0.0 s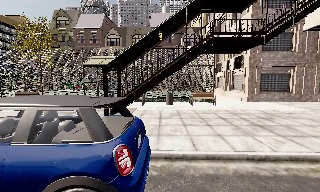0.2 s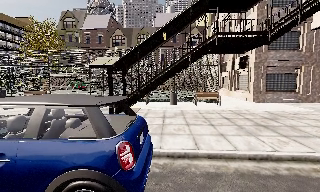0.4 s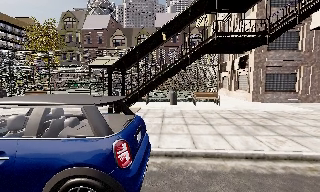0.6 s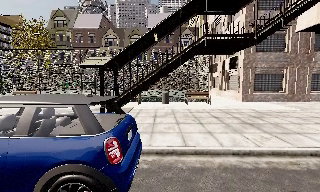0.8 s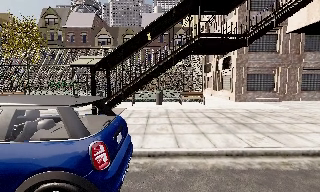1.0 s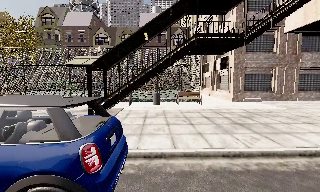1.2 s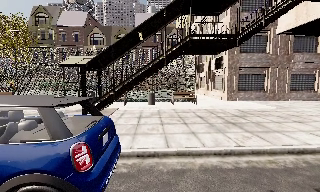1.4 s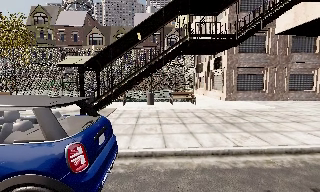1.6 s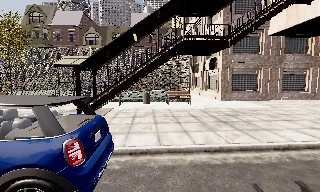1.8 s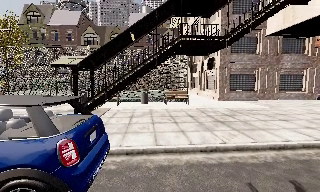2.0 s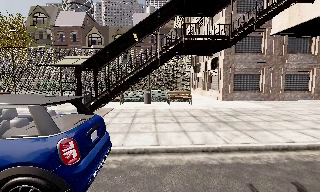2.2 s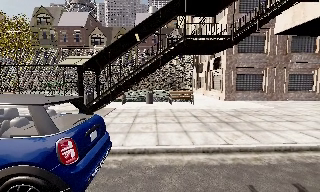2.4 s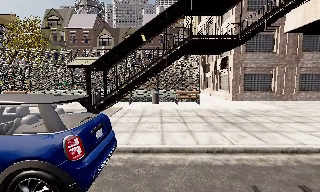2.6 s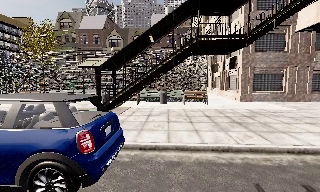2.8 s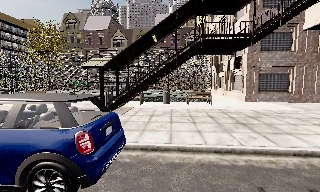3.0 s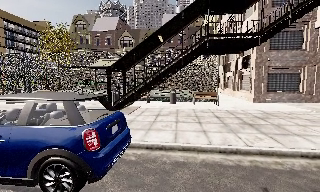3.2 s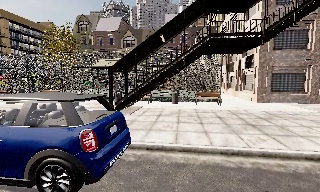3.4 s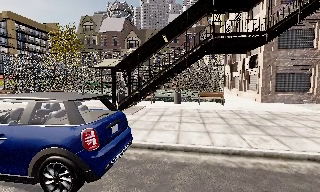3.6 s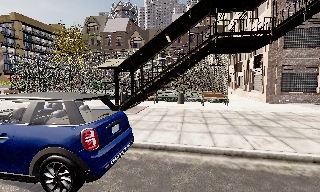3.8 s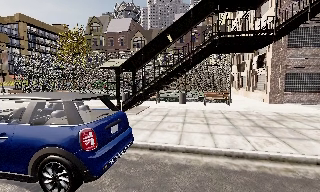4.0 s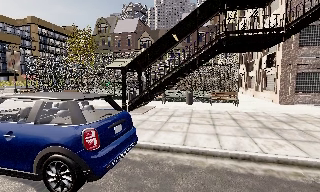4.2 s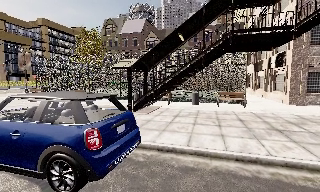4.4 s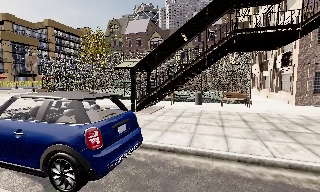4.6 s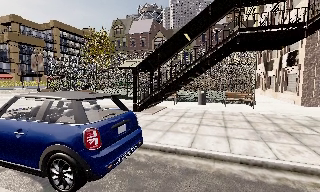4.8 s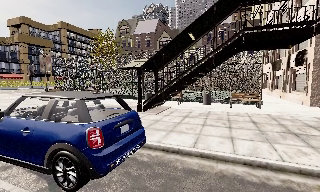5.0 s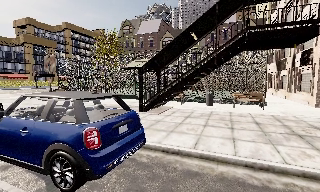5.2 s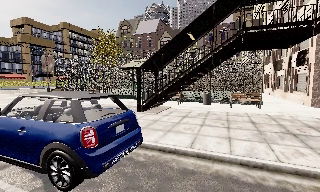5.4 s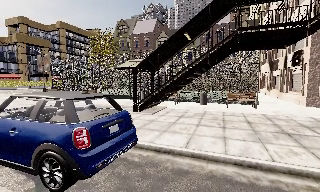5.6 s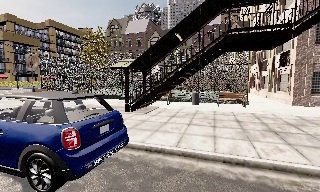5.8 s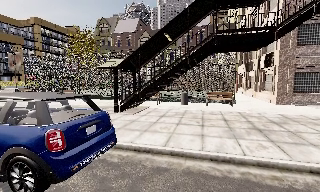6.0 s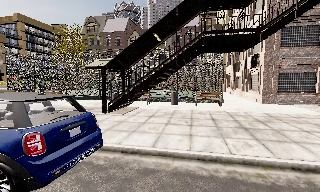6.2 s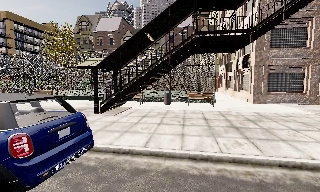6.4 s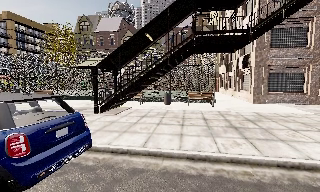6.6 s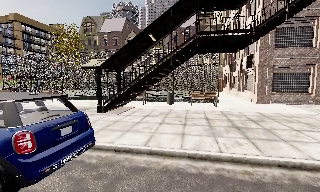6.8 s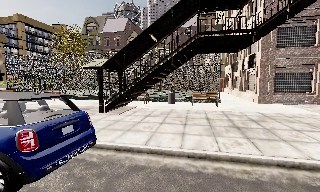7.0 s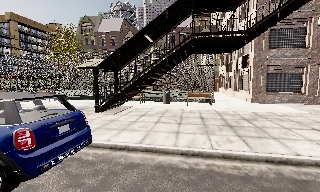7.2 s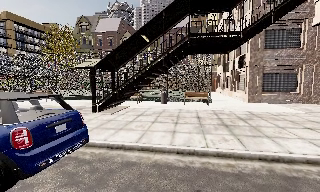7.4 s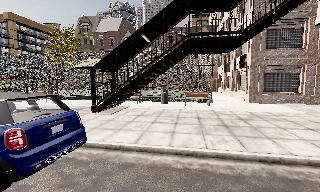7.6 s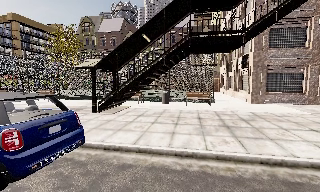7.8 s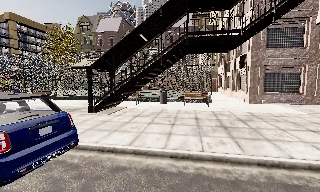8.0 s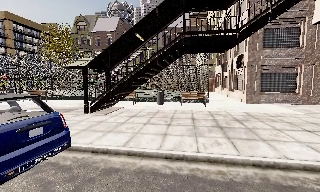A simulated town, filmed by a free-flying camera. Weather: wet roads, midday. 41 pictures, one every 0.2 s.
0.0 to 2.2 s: The camera travels to its right, about 1 m, so close, fixed things drift to the left.
2.2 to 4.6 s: The camera pans to its left, which is counterclockwise from overhead, by about 20 degrees. It travels to its right, about 1 m.
4.6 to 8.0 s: The camera travels to its right, about 1 m, so close, fixed things drift to the left.
The film runs backward here.
